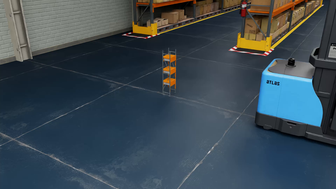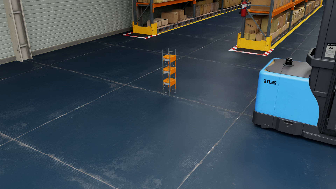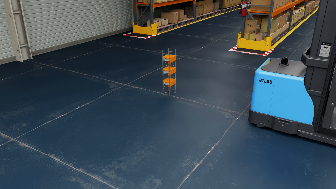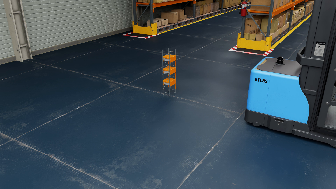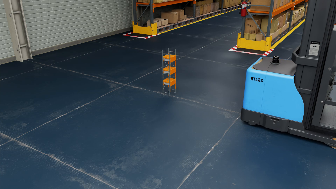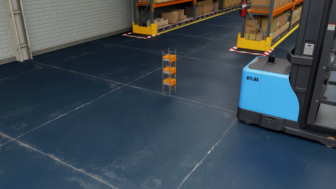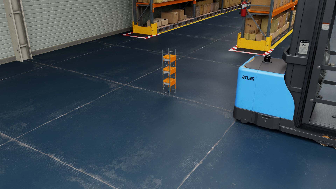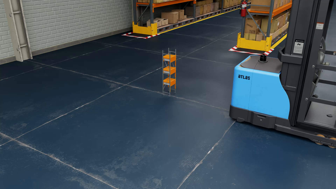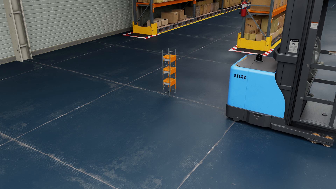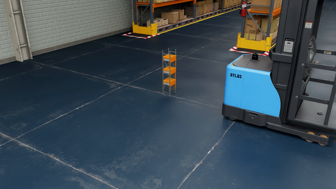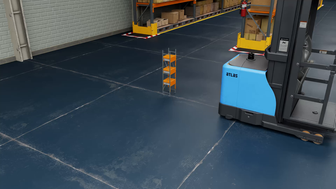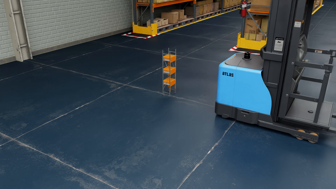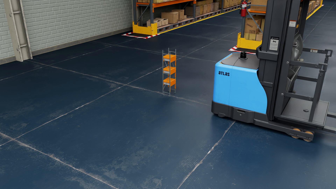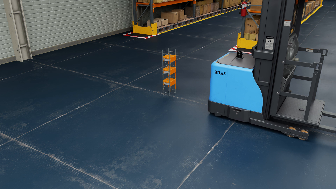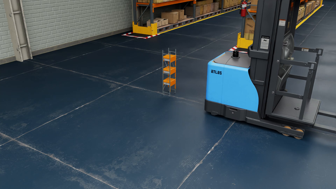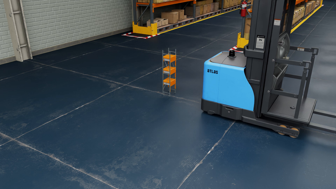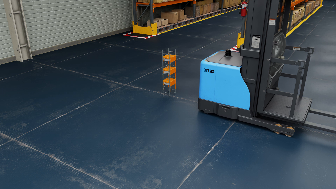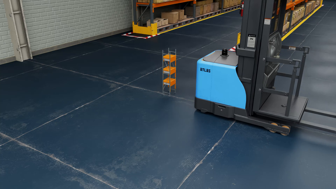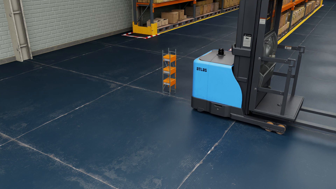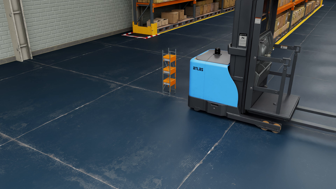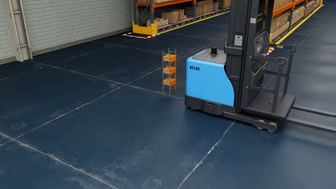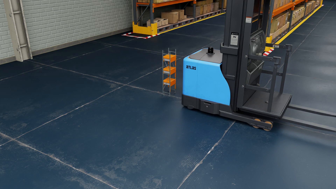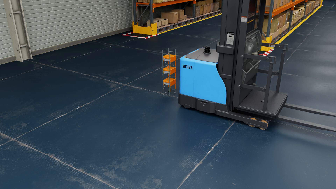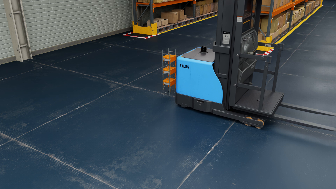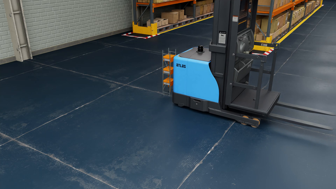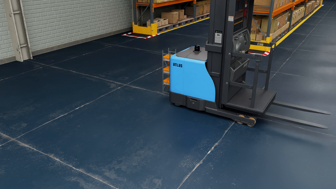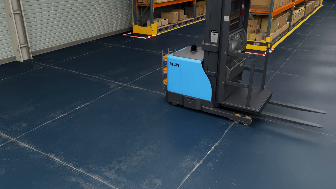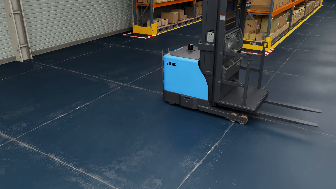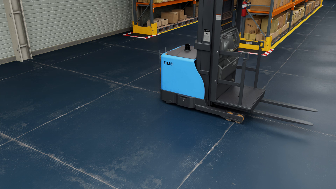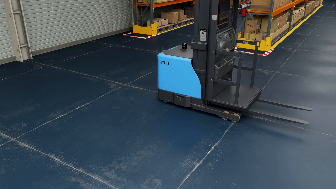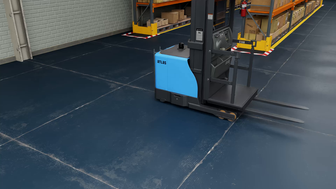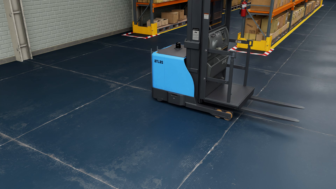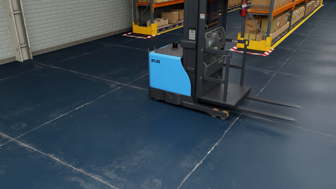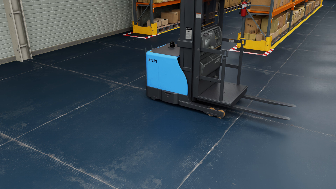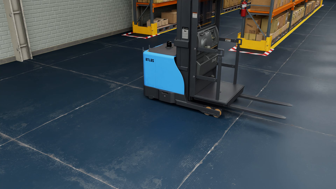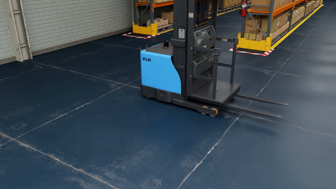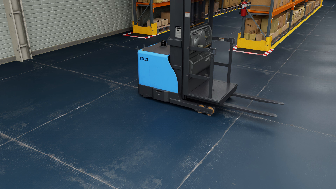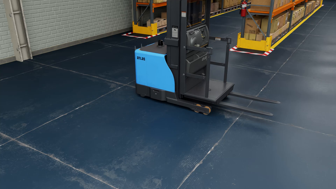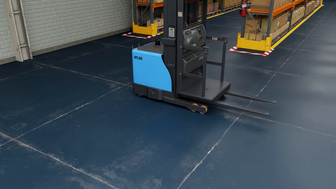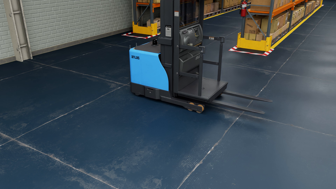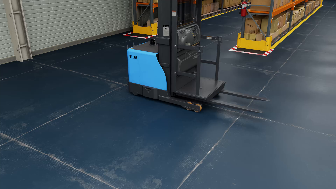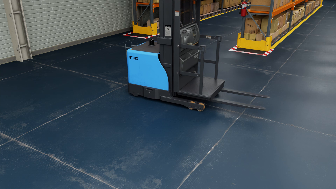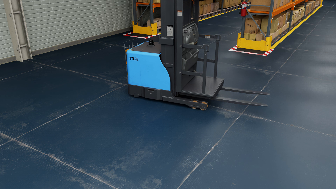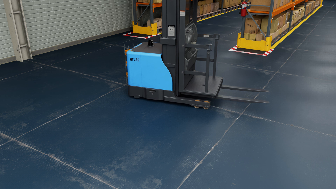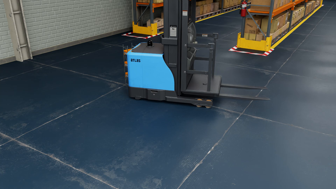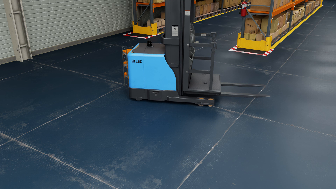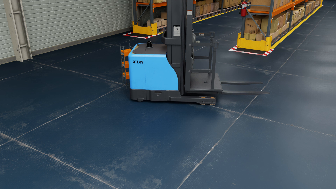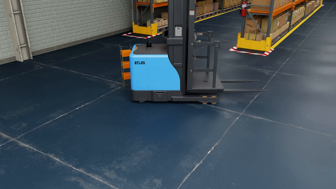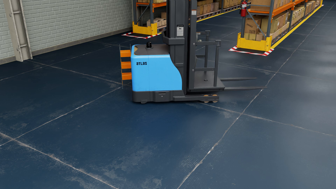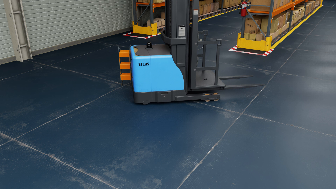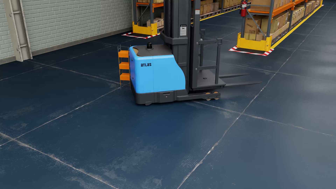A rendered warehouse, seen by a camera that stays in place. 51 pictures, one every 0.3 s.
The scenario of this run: A forklift runs into an object in its way.
